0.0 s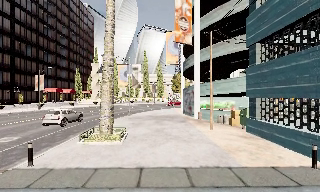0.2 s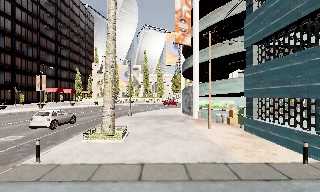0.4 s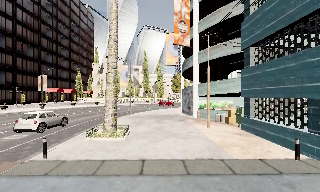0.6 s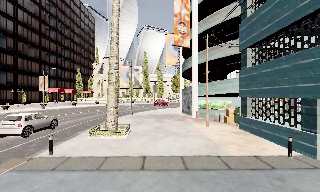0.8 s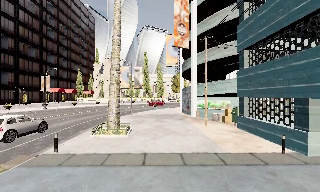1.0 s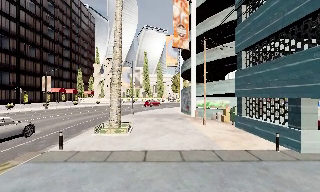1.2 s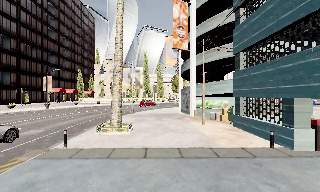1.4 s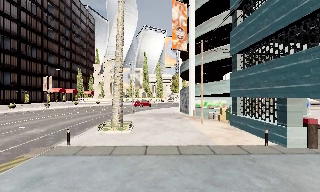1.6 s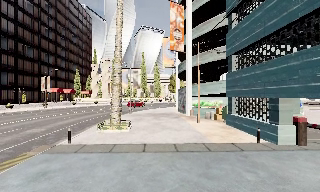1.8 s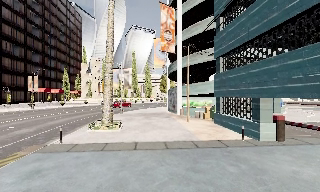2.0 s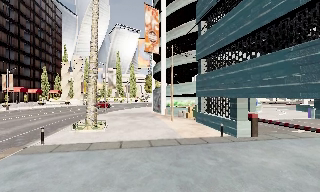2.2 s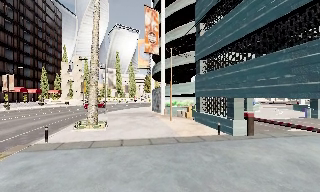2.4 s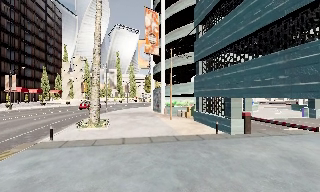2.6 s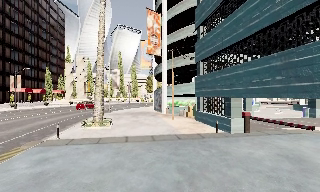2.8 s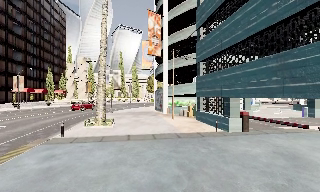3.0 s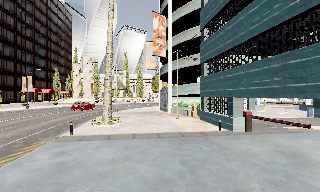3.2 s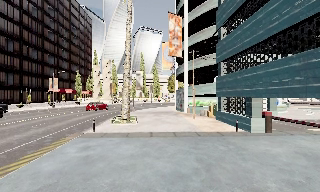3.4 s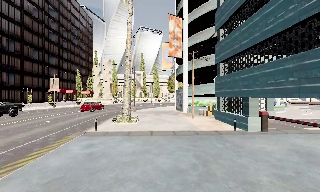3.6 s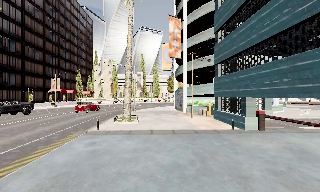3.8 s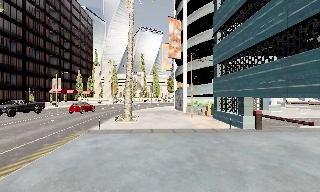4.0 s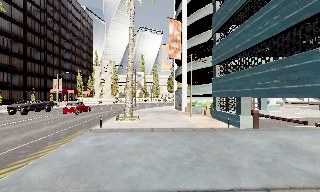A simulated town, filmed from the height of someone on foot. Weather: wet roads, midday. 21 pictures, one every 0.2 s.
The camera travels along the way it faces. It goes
backward.
0.0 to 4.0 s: The camera travels backward, about 7 m, so what stands in front gets smaller.
The film runs backward here.
